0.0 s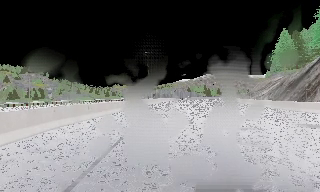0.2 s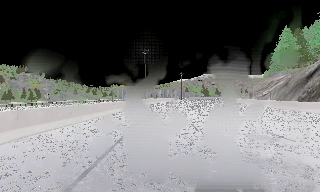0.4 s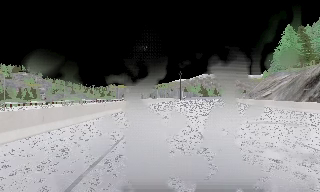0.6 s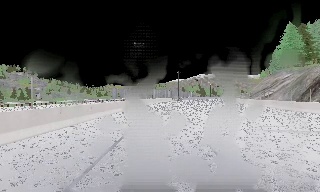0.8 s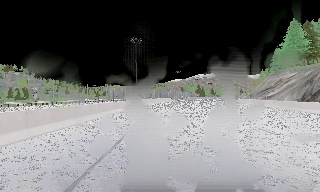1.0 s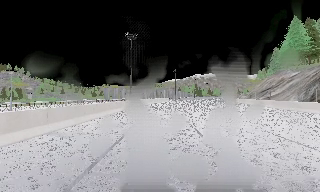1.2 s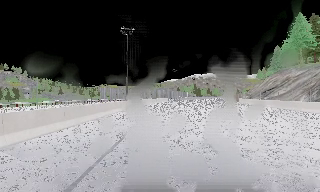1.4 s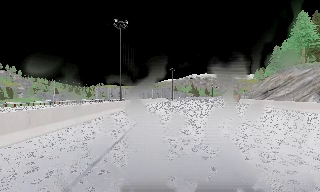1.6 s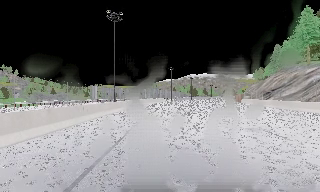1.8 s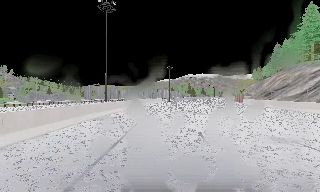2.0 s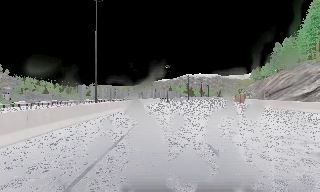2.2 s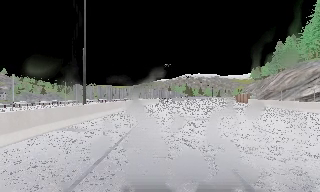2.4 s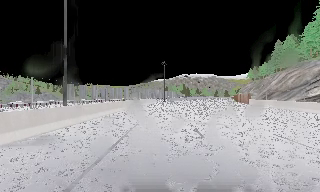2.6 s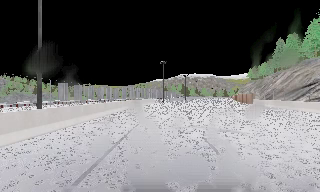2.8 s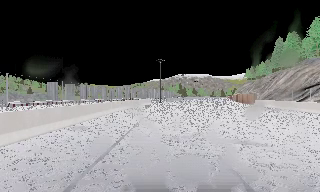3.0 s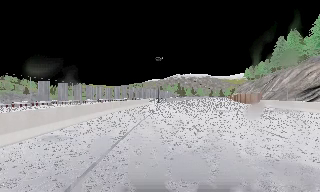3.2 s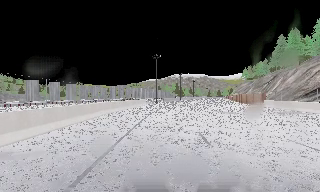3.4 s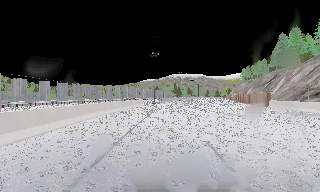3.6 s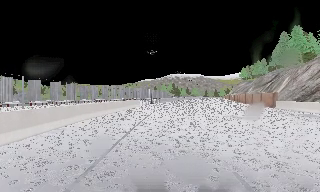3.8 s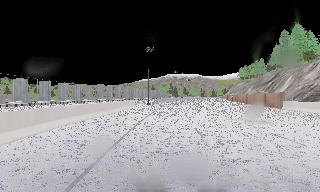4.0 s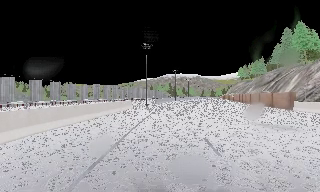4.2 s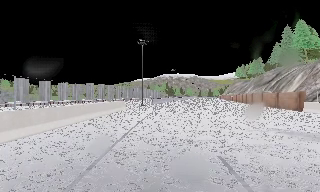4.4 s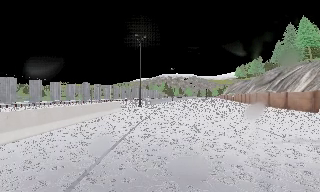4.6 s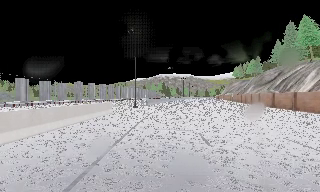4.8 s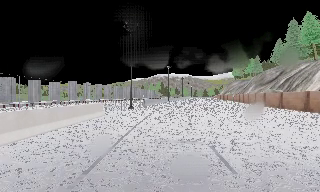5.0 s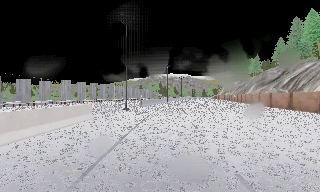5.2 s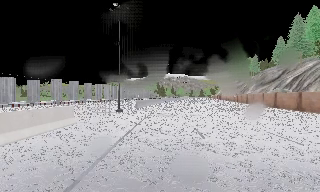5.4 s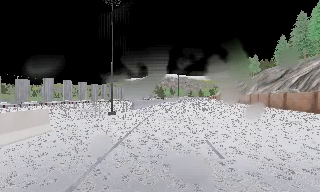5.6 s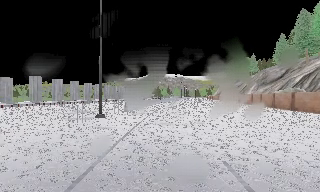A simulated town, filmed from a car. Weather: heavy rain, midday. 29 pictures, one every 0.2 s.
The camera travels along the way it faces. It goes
forward.
0.0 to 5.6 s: The scene slides to the left, as the camera pans about 20 degrees to its right. It travels forward, about 60 m, so what stands in front looms larger.
The film runs forward here.
